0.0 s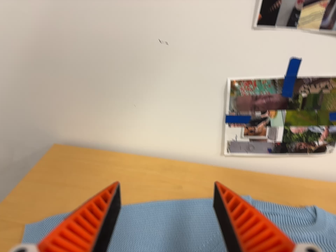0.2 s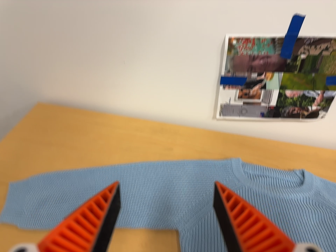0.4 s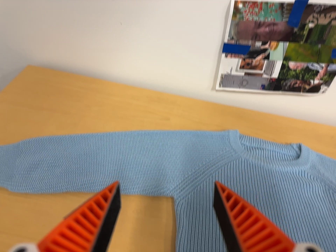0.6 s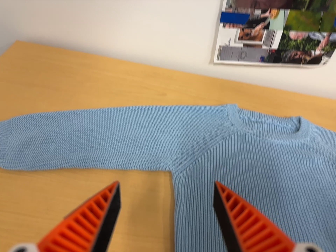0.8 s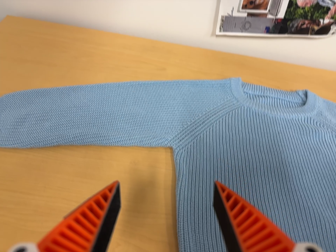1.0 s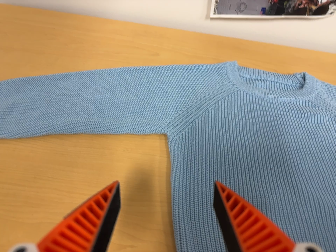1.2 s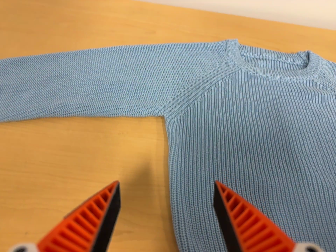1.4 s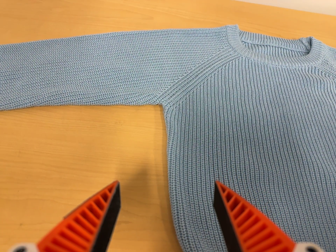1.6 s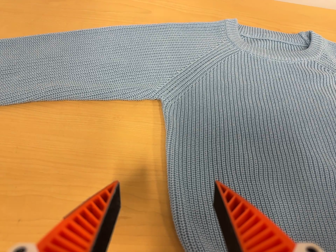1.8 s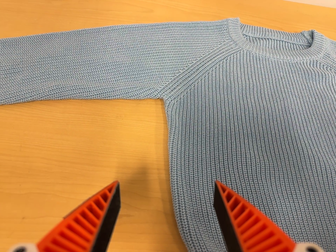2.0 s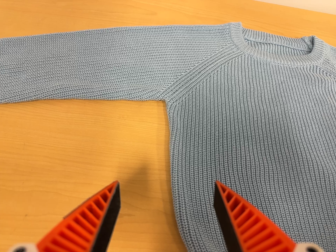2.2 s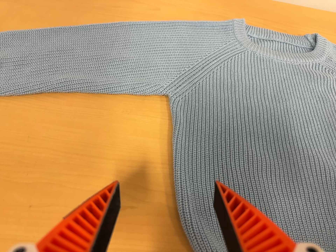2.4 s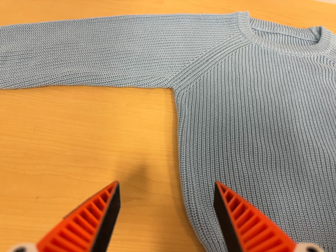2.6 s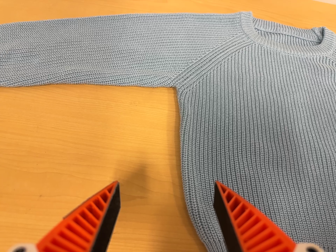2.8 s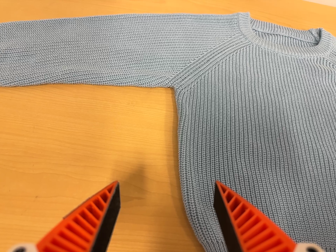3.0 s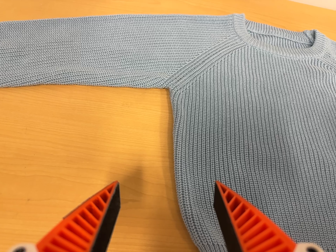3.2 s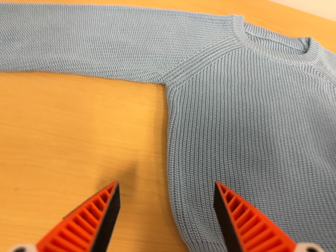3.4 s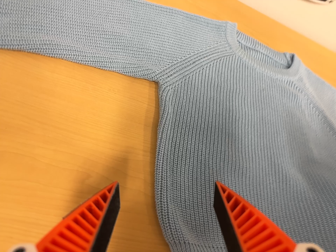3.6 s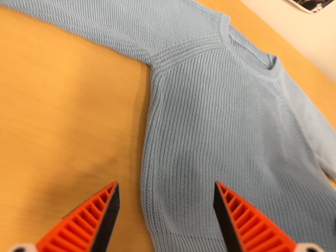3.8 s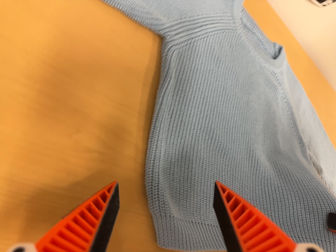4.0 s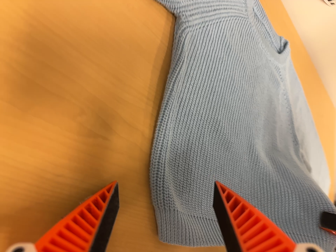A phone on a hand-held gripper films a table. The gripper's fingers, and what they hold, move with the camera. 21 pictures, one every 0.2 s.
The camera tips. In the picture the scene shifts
upward.
0.0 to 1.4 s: The camera travels forward and toward the bottom of its view, about 14 cm, so what stands in front looms larger. Its aim tips toward the bottom of its view by about 30 degrees, and the scene shifts upward.
1.4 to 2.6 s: The camera shifts only a little, or ends up much as it began.
2.6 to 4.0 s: The camera pans to its right by about 30 degrees. It travels to its left, about 14 cm. Its aim tips toward the bottom of its view by about 15 degrees, and the scene shifts upward. It rolls about its line of sight by about 25 degrees, and the scene rotates clockwise.
The film runs forward here.
